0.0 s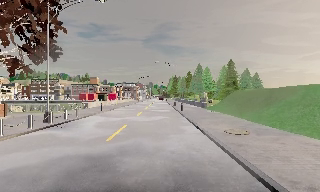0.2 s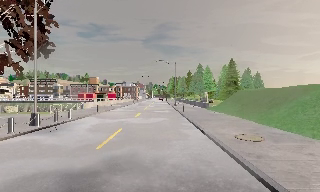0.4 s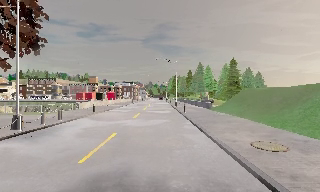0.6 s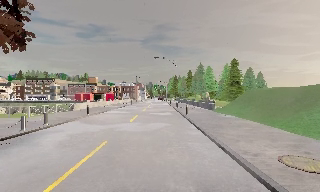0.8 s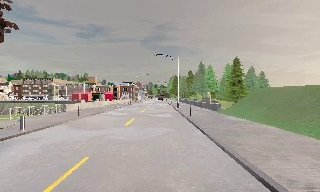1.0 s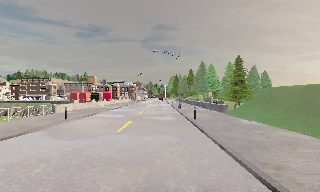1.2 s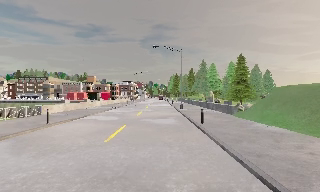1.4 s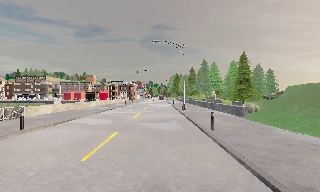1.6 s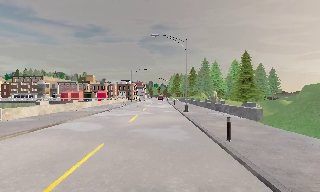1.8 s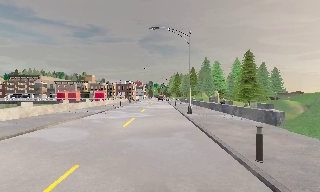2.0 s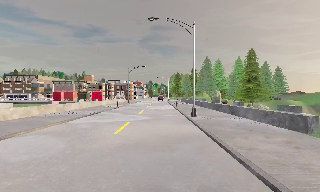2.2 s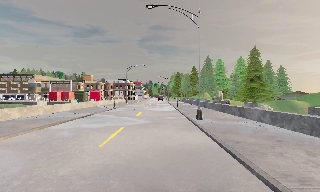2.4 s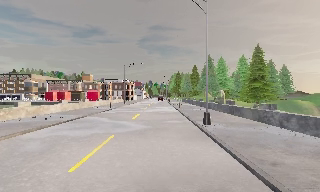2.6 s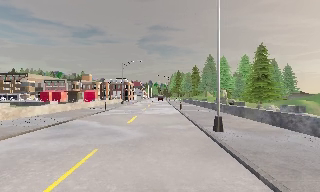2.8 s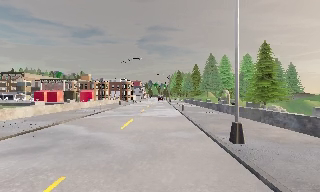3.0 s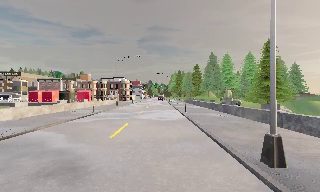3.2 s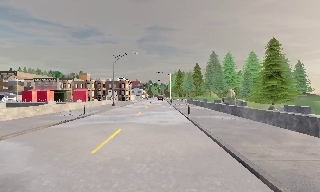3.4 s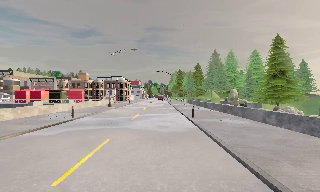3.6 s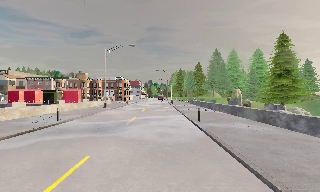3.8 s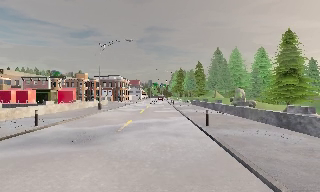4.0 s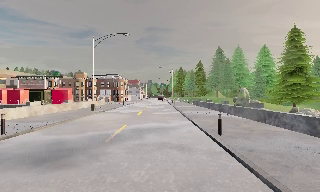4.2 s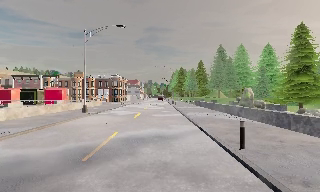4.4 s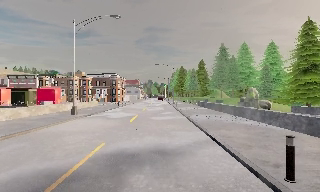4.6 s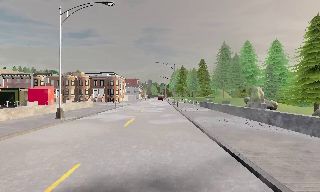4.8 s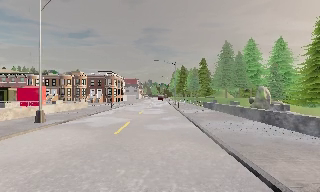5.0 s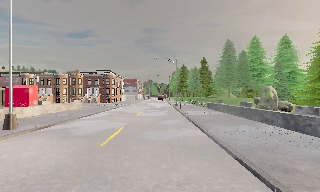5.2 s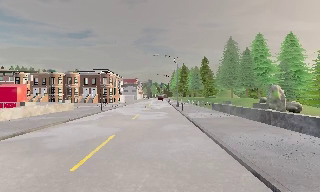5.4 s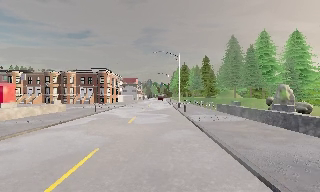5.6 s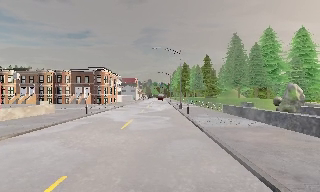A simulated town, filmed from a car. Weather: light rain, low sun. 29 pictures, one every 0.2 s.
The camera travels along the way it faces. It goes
forward.
0.0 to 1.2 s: The camera travels forward, about 9 m, so what stands in front looms larger. It gains speed.
1.2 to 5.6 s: The camera travels forward, about 40 m, so what stands in front looms larger.
The film runs forward here.
